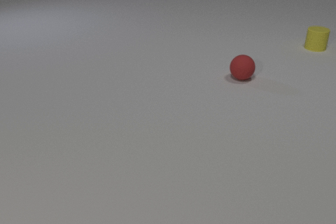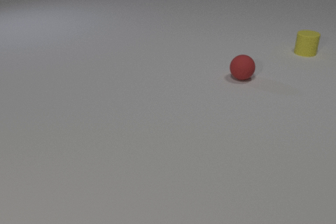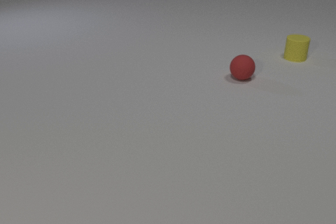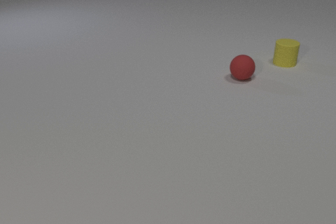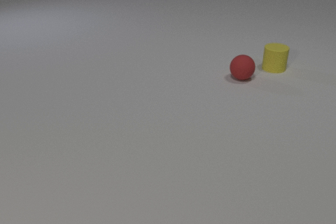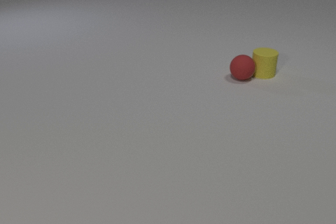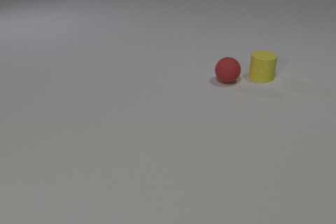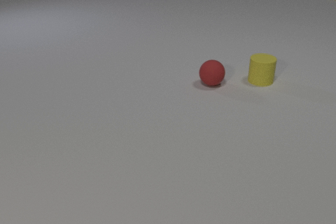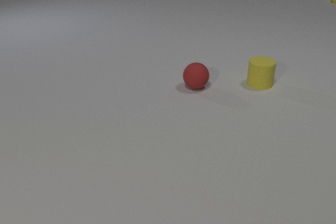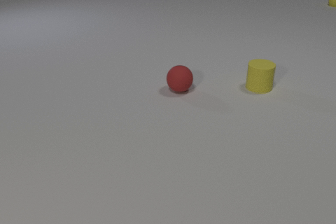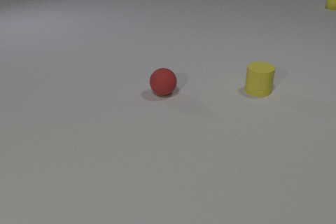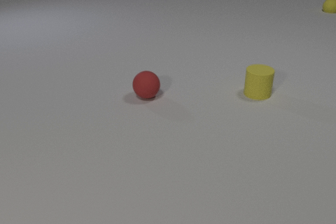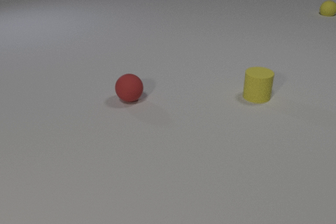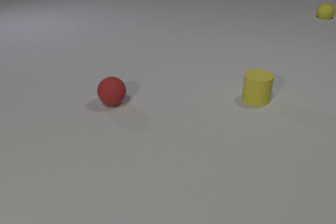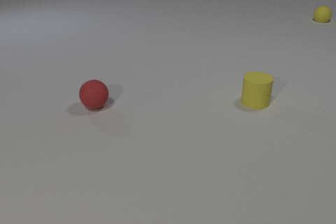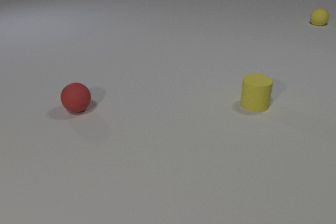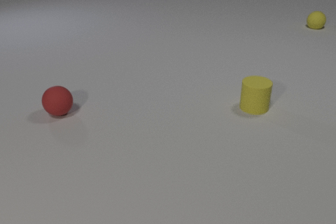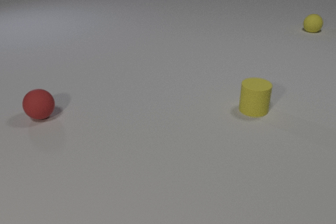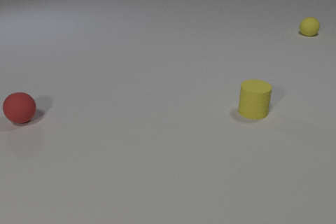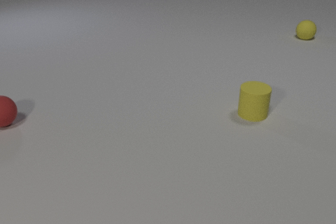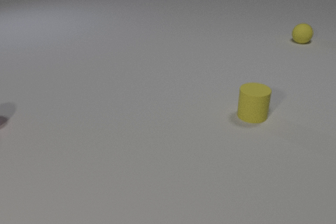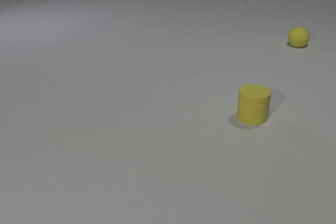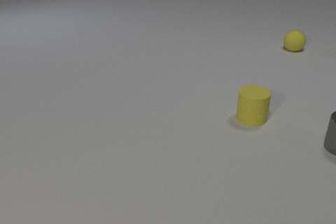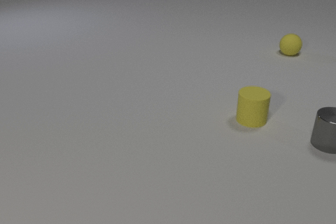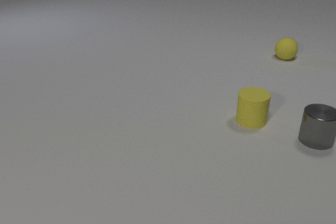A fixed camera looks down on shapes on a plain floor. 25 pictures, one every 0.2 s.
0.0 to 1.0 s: The yellow rubber cylinder slides toward the camera and to the left. The yellow rubber cylinder and the red rubber sphere collide.
1.0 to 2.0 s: The yellow rubber cylinder slides toward the camera. The red rubber sphere rolls to the left and toward the camera. The yellow rubber sphere comes in at the top edge, rolls toward the camera.
2.0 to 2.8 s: The yellow rubber cylinder slides toward the camera. The red rubber sphere rolls to the left. The yellow rubber sphere rolls toward the camera.
2.8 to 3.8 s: The yellow rubber cylinder slides toward the camera. The red rubber sphere rolls to the left. The yellow rubber sphere rolls toward the camera.
3.8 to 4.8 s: The yellow rubber cylinder slides toward the camera. The red rubber sphere rolls to the left, leaves at the left edge. The gray metal cylinder comes in at the right edge, slides to the left. The yellow rubber sphere rolls toward the camera.
What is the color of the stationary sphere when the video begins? red.
Are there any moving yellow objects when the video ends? yes.
How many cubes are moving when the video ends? 0.
